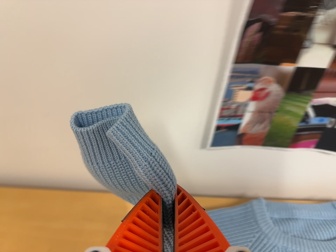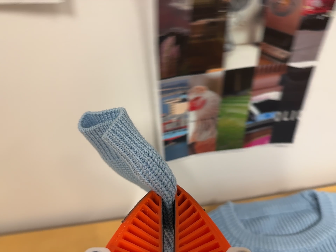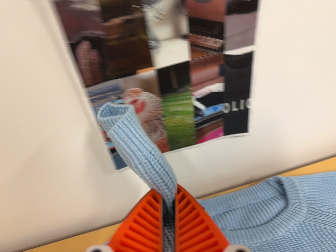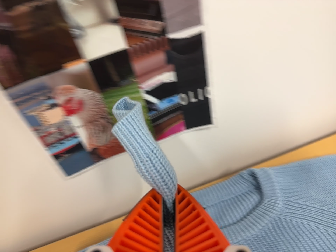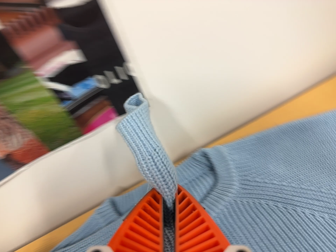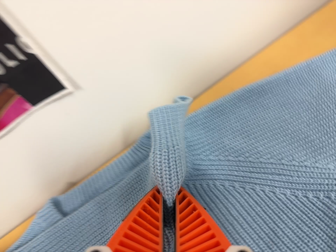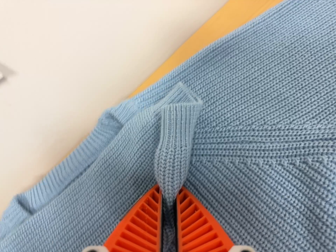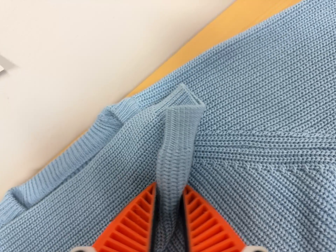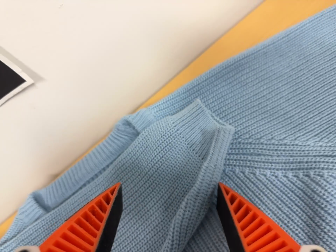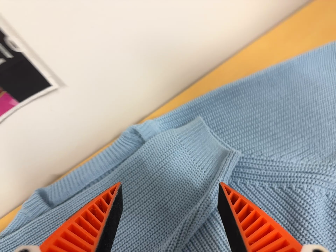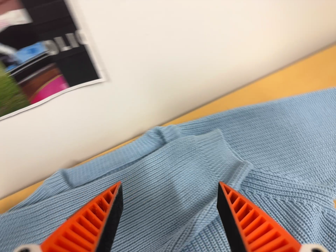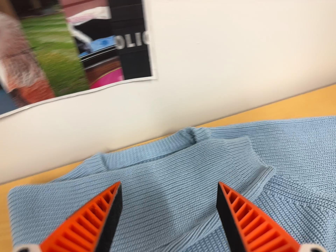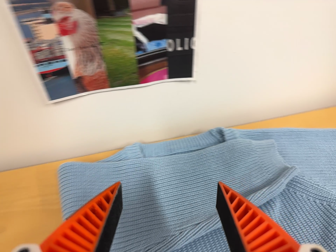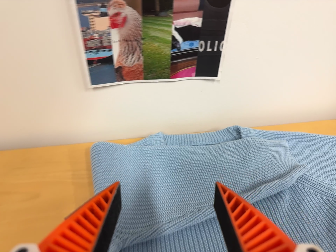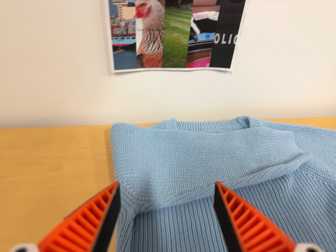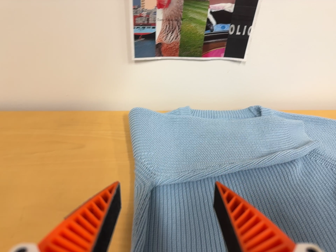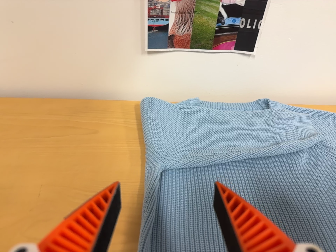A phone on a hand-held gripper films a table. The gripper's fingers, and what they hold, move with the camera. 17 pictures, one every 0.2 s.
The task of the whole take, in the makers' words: left arm across.
0.0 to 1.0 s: The camera travels to its right and forward, about 36 cm, so close, fixed things drift to the left. Its aim tips toward the bottom of its view by about 15 degrees. It rolls about its line of sight by about 40 degrees, and the scene rotates counterclockwise.
1.0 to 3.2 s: The camera travels backward, toward the bottom of its view and to its left, about 34 cm, so what stands in front gets smaller. Its aim tips toward the top of its view by about 15 degrees. It rolls about its line of sight by about 35 degrees, and the scene rotates clockwise.
The film runs forward here.
